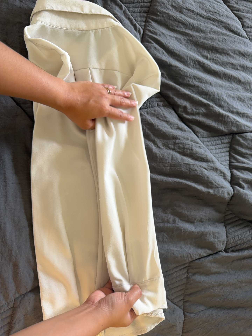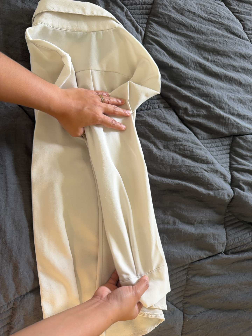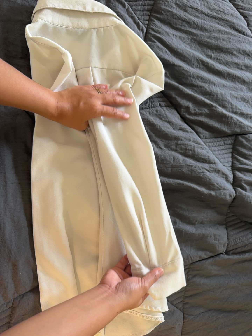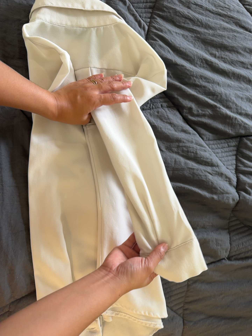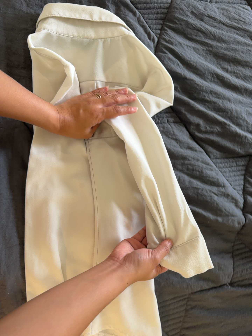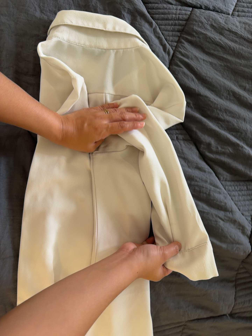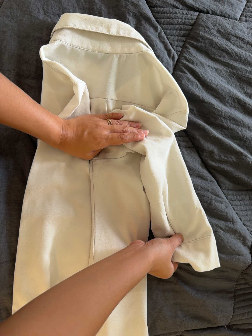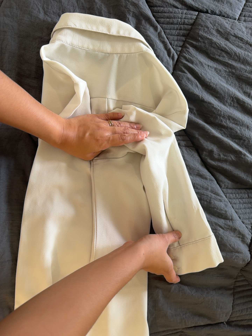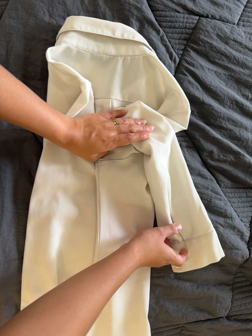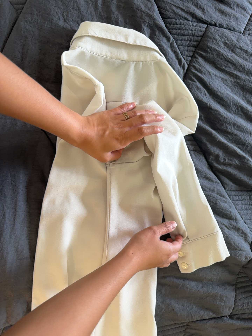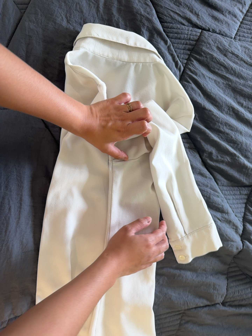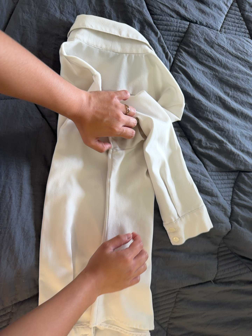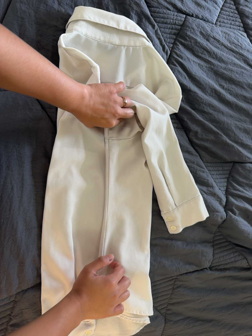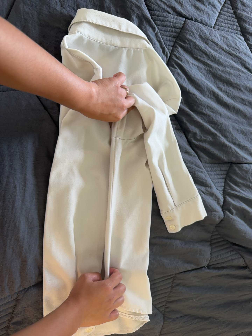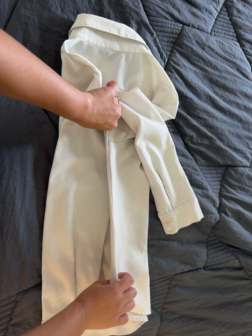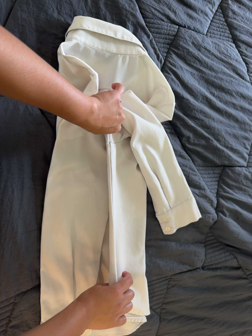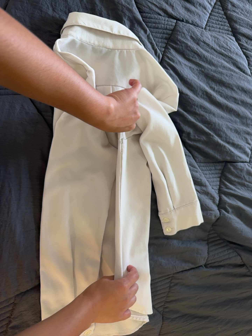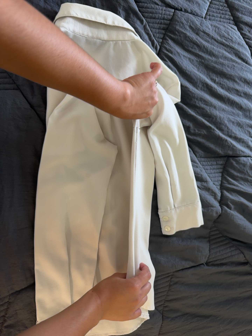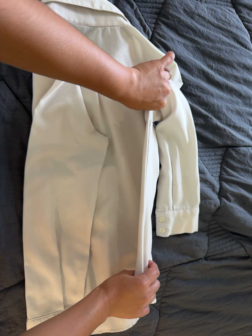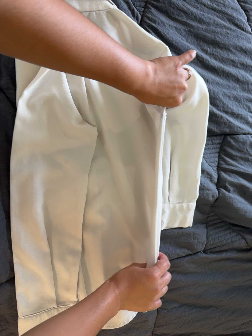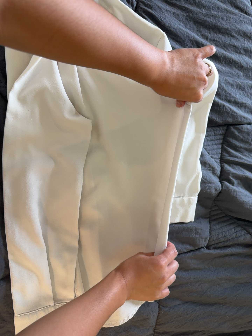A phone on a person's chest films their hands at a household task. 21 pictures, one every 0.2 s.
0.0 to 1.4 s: The camera travels toward the top of its view and forward, about 12 cm, so close, fixed things drift downward. It rolls about its line of sight by about 10 degrees, and the scene rotates clockwise.
1.4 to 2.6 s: The camera pans to its right by about 10 degrees. It travels to its left and backward, about 14 cm.
2.6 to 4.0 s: The camera travels to its right and forward, about 12 cm.
The film runs backward here.
